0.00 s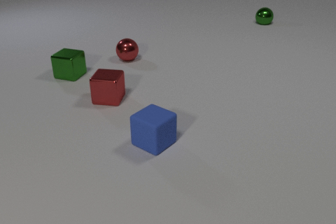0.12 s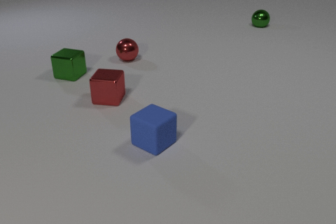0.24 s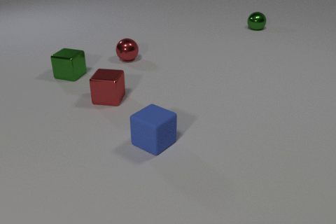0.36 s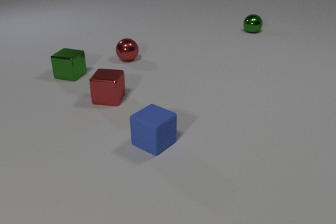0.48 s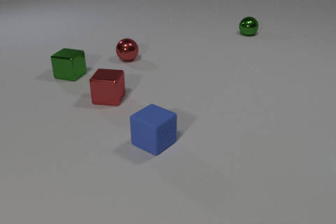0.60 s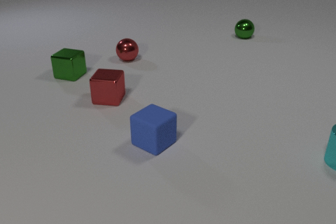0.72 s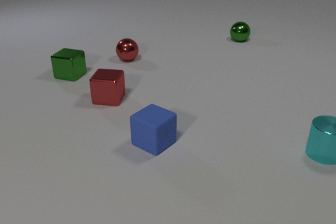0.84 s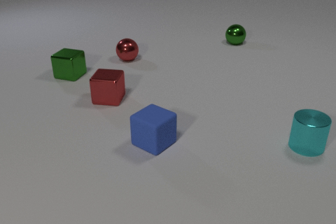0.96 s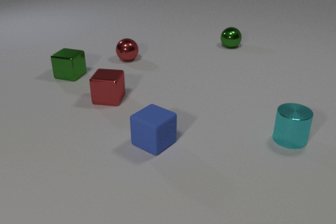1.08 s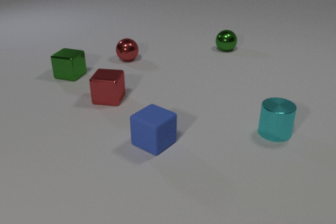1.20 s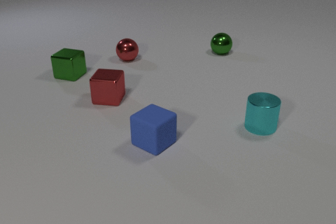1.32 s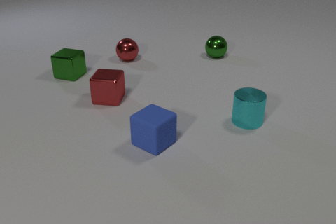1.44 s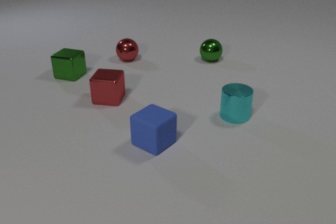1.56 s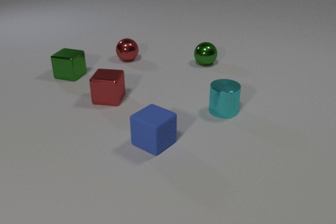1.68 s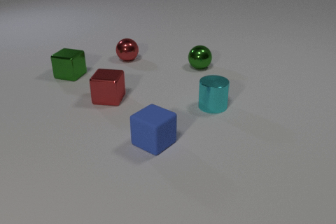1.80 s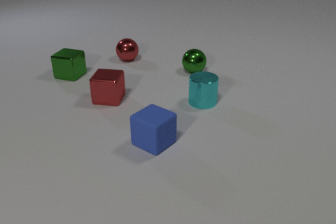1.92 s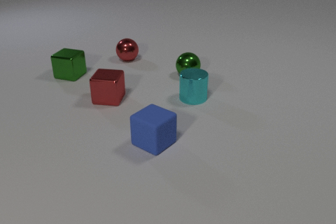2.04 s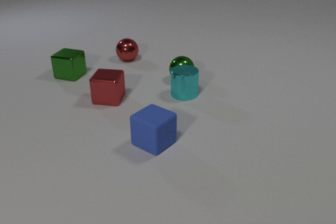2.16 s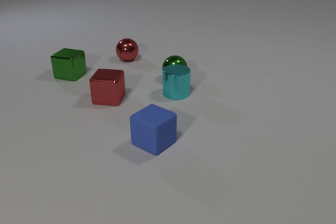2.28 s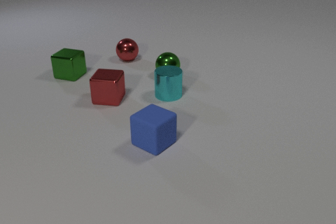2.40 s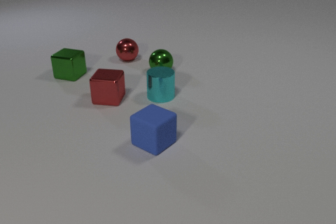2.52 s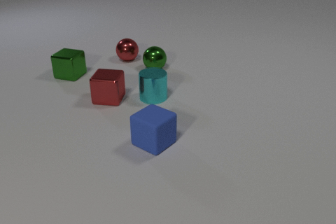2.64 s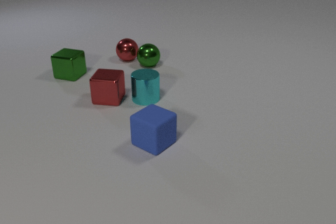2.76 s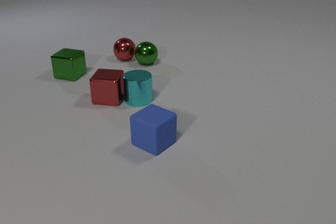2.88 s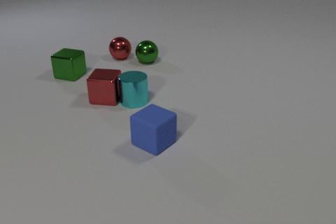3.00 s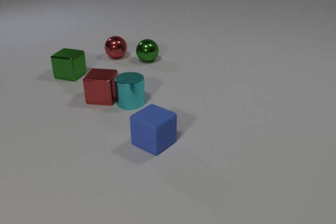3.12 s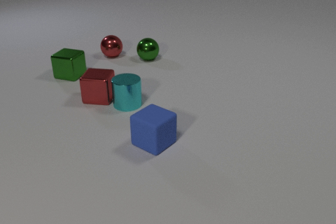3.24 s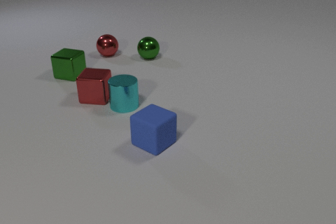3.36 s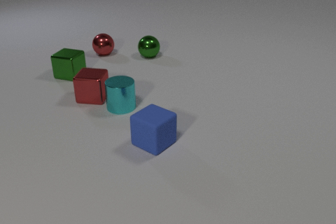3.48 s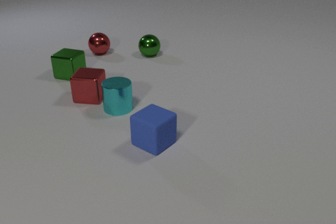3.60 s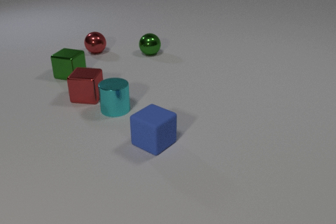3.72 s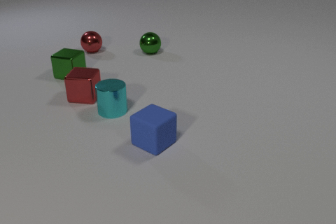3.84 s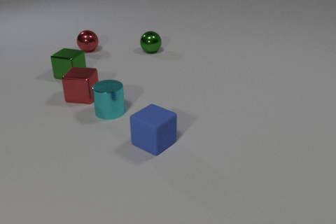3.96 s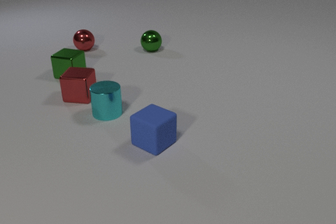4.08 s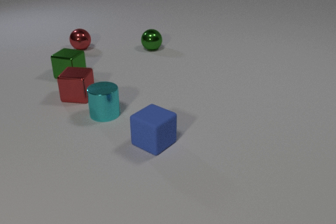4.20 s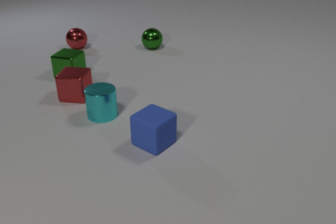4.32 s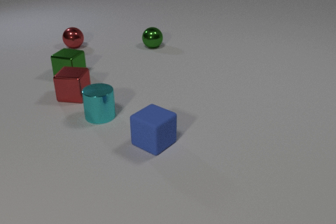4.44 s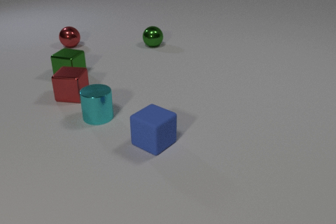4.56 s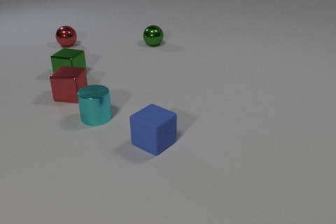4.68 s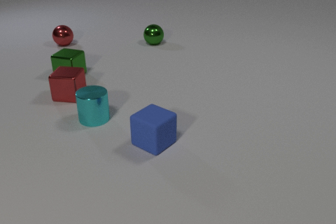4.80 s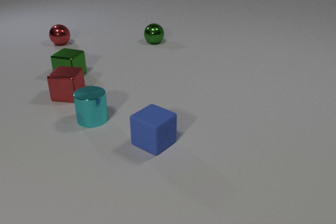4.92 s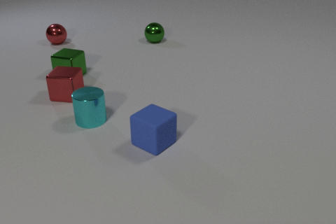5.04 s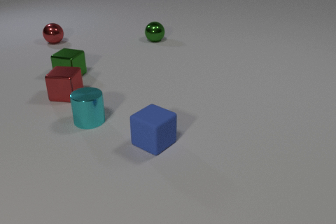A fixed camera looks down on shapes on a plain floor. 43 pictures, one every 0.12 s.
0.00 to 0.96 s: The cyan metal cylinder comes in at the right edge, slides to the left. The green metal sphere rolls toward the camera.
0.96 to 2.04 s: The cyan metal cylinder slides to the left and away from the camera. The green metal sphere rolls toward the camera and to the left.
2.04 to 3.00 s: The cyan metal cylinder slides to the left. The green metal sphere rolls away from the camera and to the left. The red metal sphere rolls to the left and away from the camera. The red metal cube slides to the left. The cyan metal cylinder and the green metal sphere collide. The green metal sphere and the red metal sphere collide. The cyan metal cylinder and the red metal cube collide.
3.00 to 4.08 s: The cyan metal cylinder slides to the left and toward the camera. The green metal sphere rolls away from the camera. The red metal sphere rolls to the left and away from the camera. The red metal cube slides to the left.
4.08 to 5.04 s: The cyan metal cylinder slides to the left and toward the camera. The green metal sphere rolls away from the camera. The red metal sphere rolls to the left and away from the camera. The red metal cube slides to the left.
What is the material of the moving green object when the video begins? metal.
How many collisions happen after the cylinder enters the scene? 3.
How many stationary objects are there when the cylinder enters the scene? 4.
